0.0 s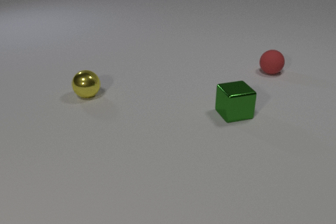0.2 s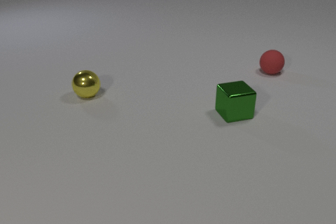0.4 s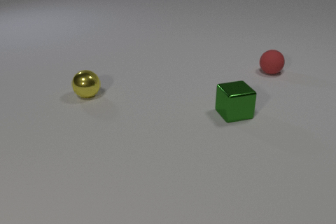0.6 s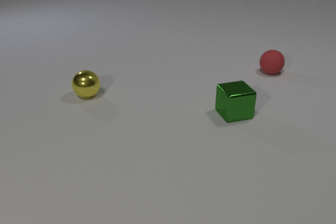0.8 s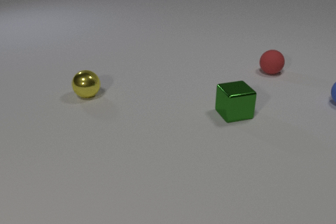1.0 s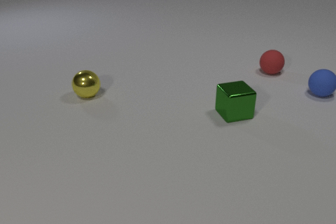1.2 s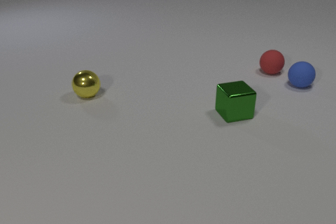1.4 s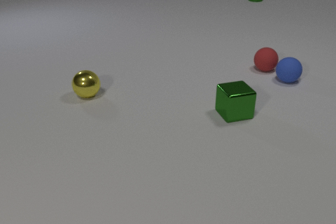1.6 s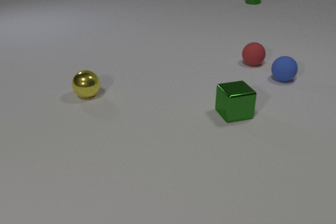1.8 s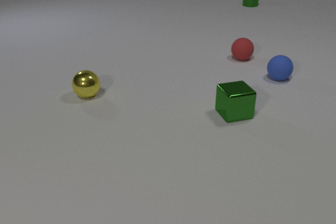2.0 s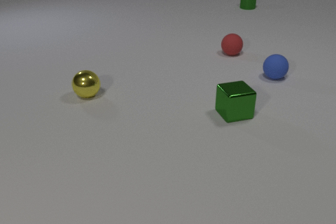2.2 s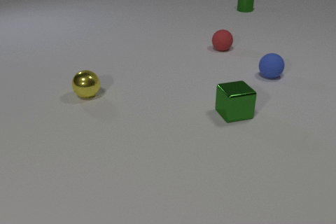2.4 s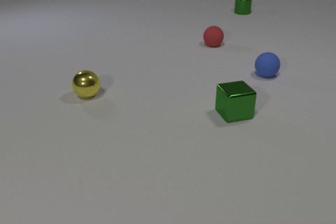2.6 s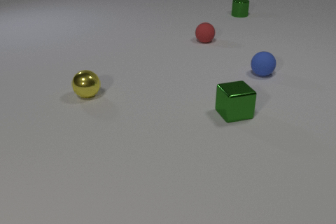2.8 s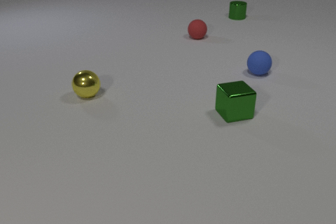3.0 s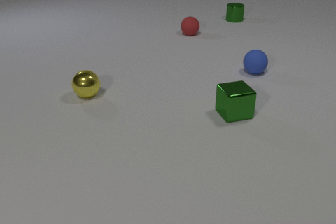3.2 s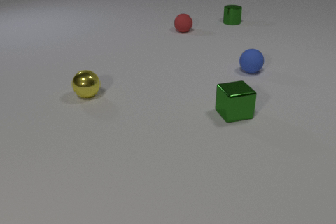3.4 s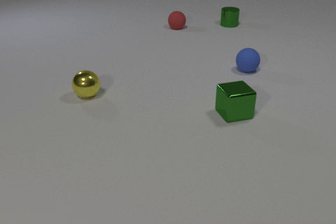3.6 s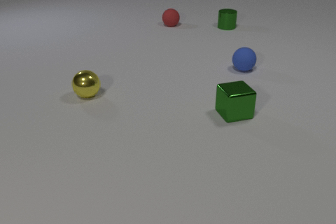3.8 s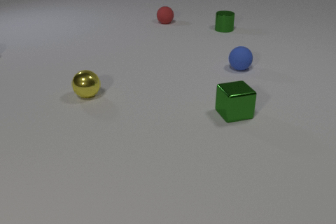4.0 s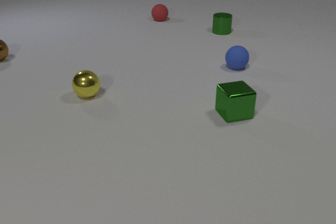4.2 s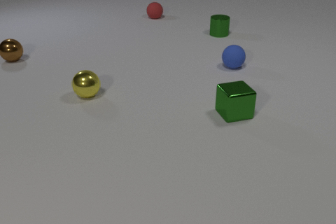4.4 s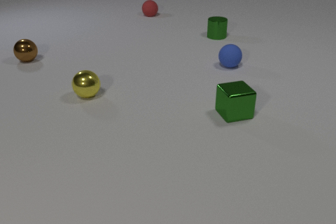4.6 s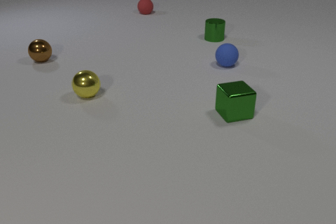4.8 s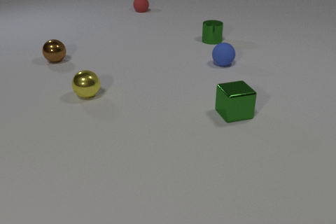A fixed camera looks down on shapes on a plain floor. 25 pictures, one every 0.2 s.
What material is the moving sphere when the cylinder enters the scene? rubber.
How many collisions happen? 1.
How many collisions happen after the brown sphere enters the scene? 0.
0.0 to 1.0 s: The blue rubber sphere comes in at the right edge, rolls to the left and away from the camera.
1.0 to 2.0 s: The blue rubber sphere rolls to the left and away from the camera. The red rubber sphere rolls away from the camera and to the left. The green metal cylinder slides toward the camera. The blue rubber sphere and the red rubber sphere collide.
2.0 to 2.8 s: The blue rubber sphere rolls to the left. The red rubber sphere rolls away from the camera and to the left. The green metal cylinder slides toward the camera.
2.8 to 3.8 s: The blue rubber sphere rolls to the left and away from the camera. The red rubber sphere rolls away from the camera and to the left. The green metal cylinder slides toward the camera.
3.8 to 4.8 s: The blue rubber sphere rolls to the left and away from the camera. The red rubber sphere rolls away from the camera and to the left. The green metal cylinder slides toward the camera. The brown metal sphere comes in at the left edge, rolls to the right and toward the camera.
